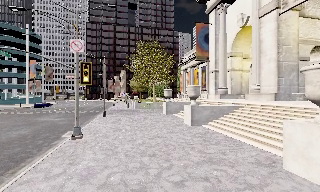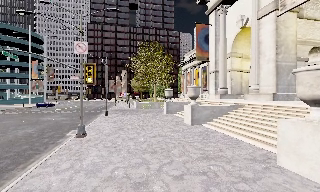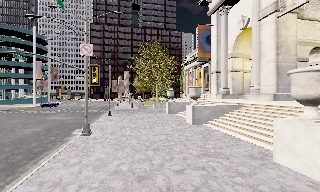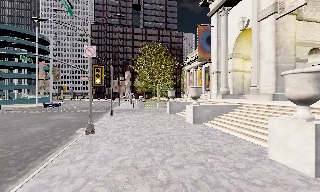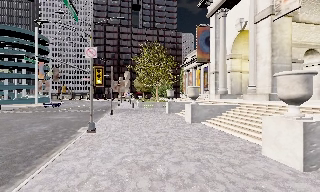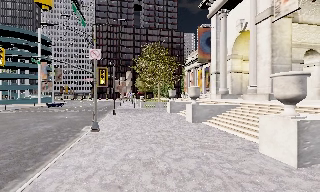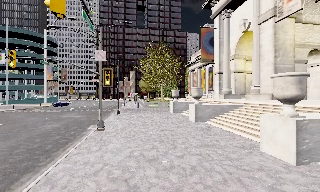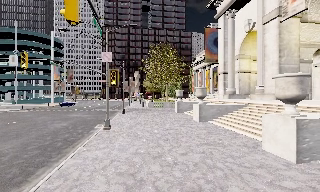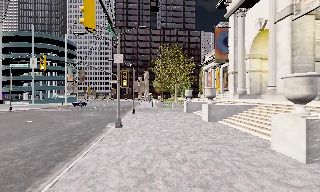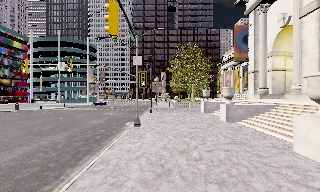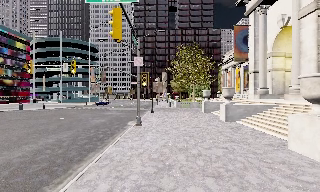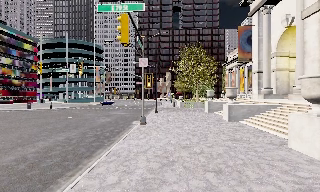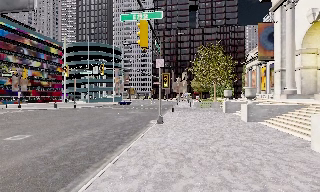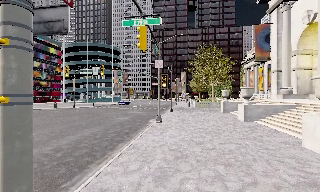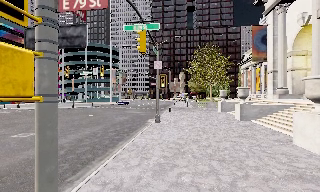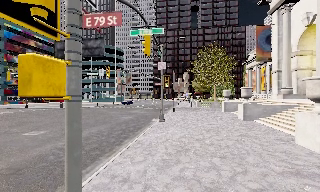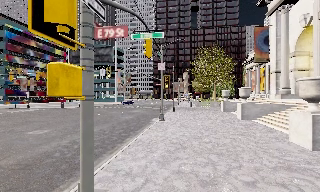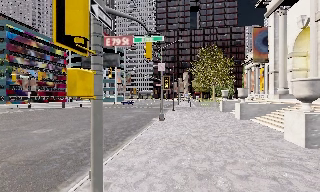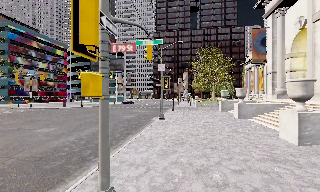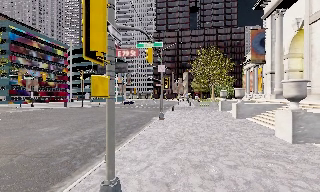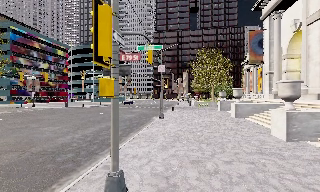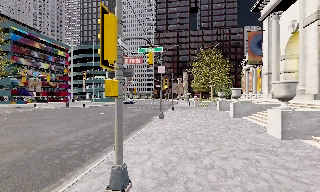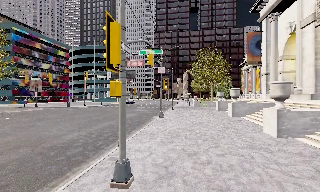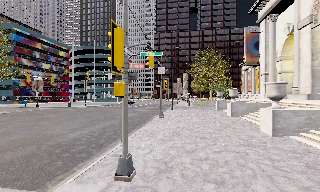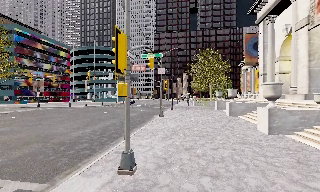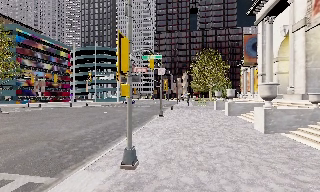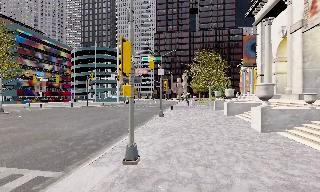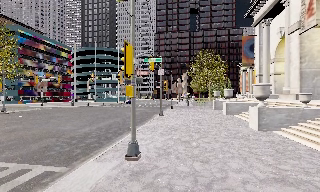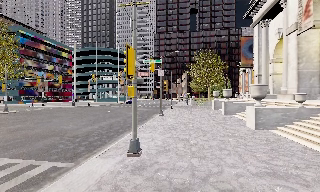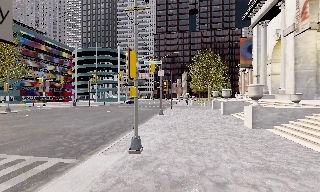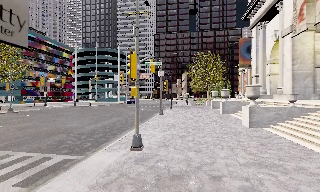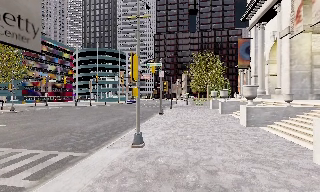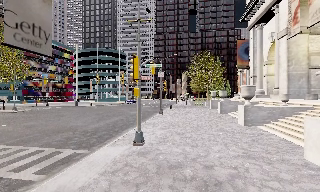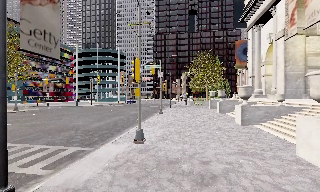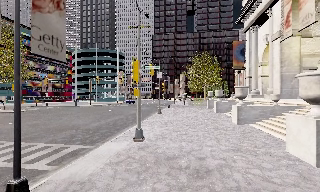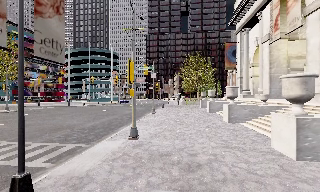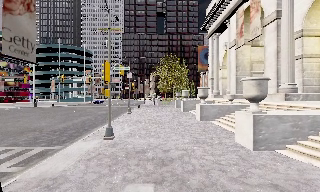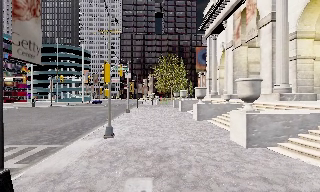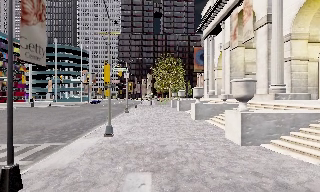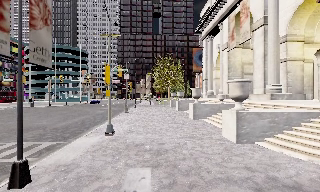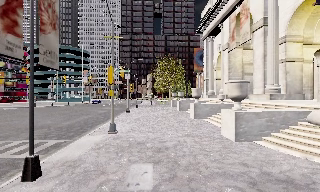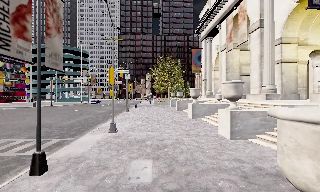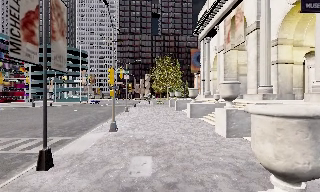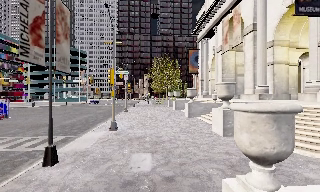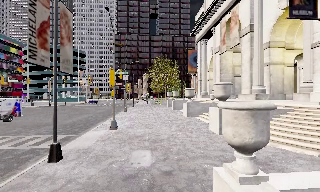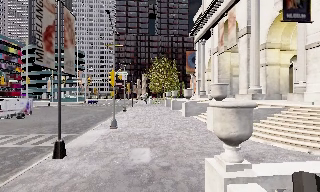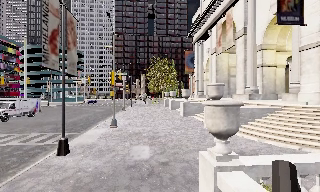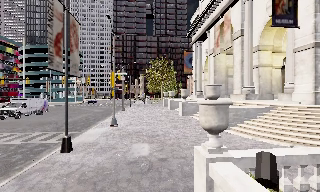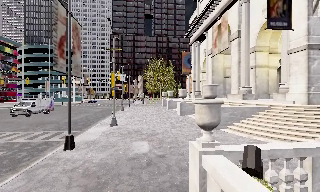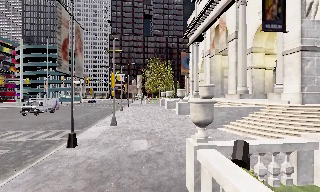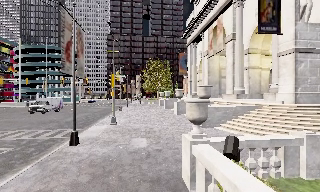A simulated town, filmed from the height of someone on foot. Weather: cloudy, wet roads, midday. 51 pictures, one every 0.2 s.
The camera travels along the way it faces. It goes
backward.
0.0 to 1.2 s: The camera travels backward, about 2 m, so what stands in front gets smaller.
1.2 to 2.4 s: The scene slides to the right, as the camera pans about 20 degrees to its left. It travels backward, about 2 m, so what stands in front gets smaller.
2.4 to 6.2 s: The camera travels backward, about 7 m, so what stands in front gets smaller.
6.2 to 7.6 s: The scene slides to the left, as the camera pans about 10 degrees to its right. It travels backward, about 2.5 m, so what stands in front gets smaller.
7.6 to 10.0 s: The camera travels backward, about 4.5 m, so what stands in front gets smaller.
The film runs backward here.
